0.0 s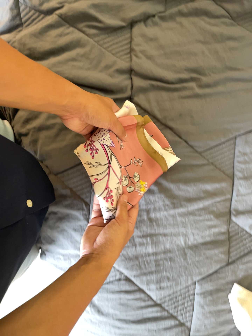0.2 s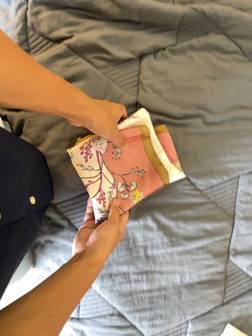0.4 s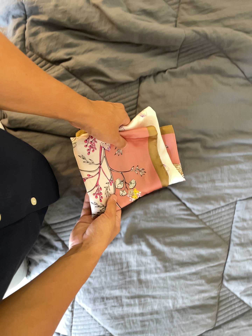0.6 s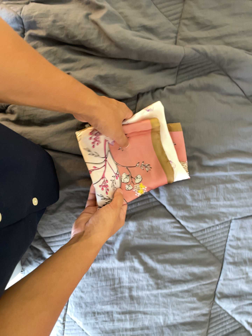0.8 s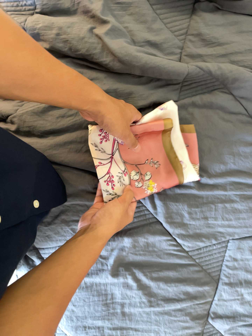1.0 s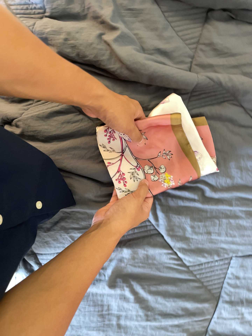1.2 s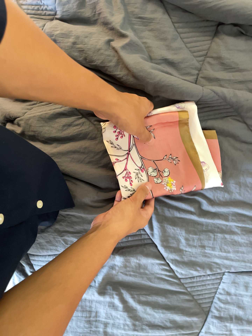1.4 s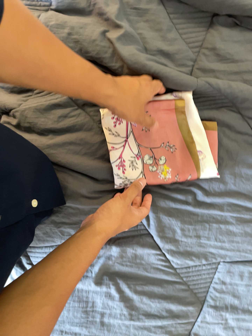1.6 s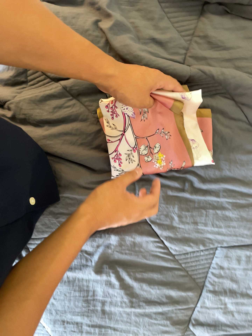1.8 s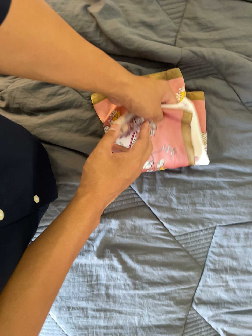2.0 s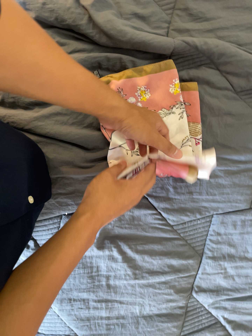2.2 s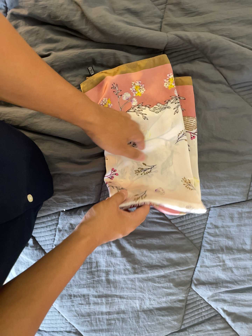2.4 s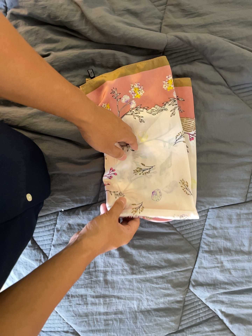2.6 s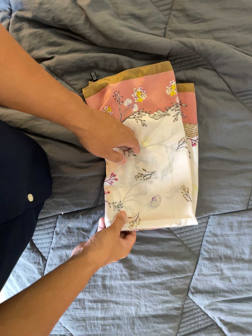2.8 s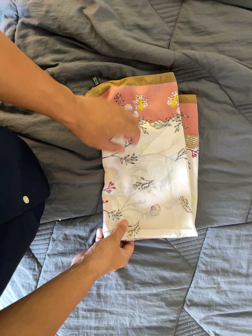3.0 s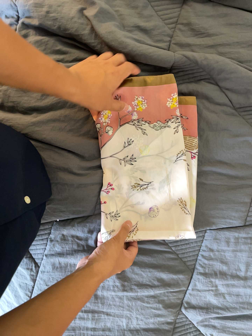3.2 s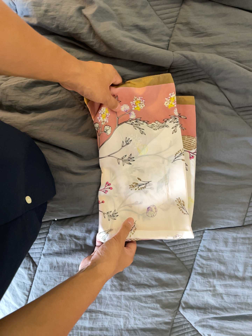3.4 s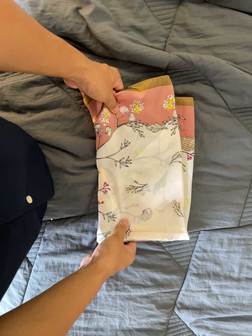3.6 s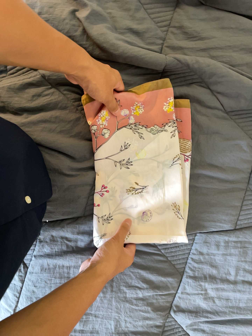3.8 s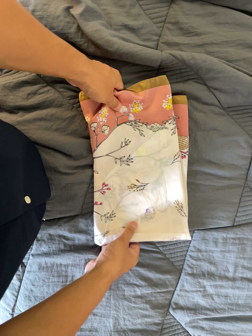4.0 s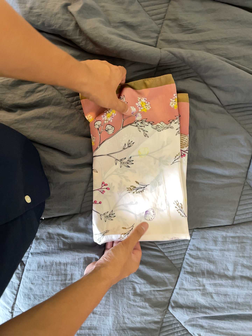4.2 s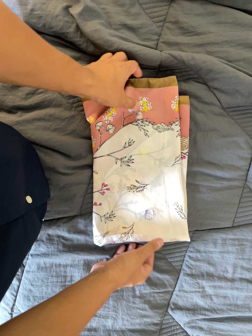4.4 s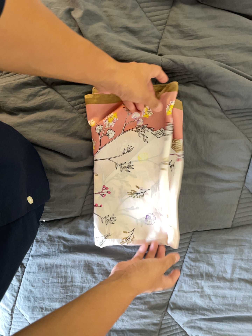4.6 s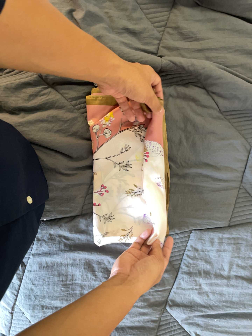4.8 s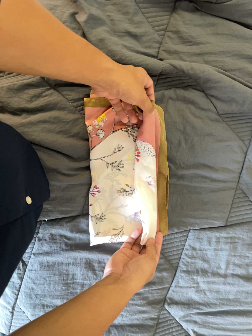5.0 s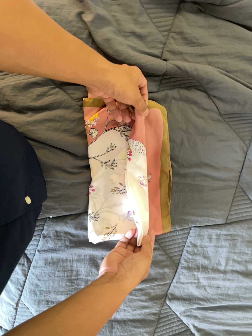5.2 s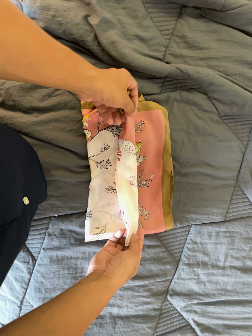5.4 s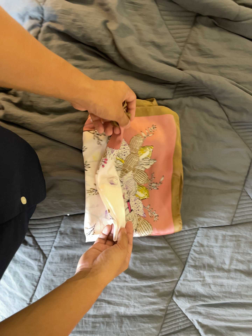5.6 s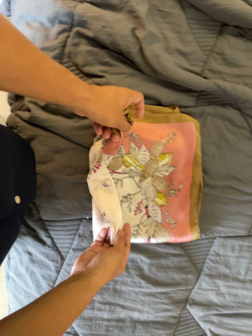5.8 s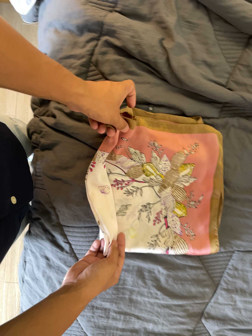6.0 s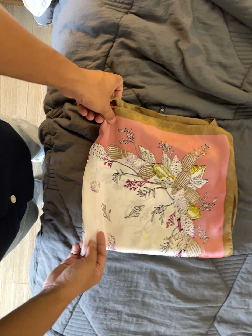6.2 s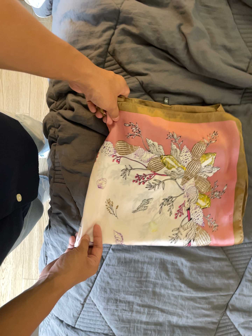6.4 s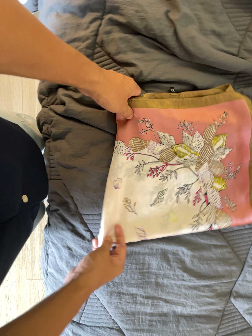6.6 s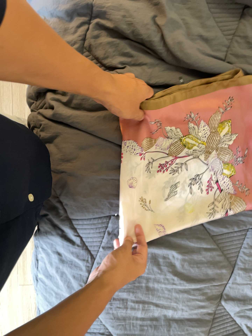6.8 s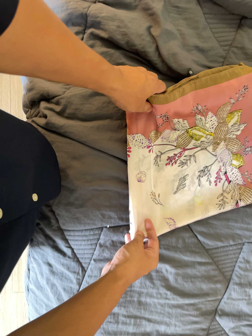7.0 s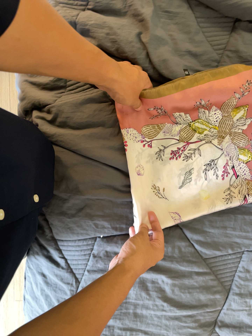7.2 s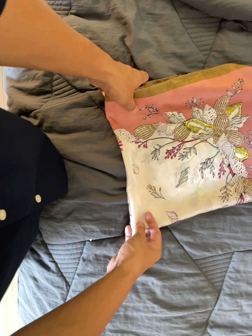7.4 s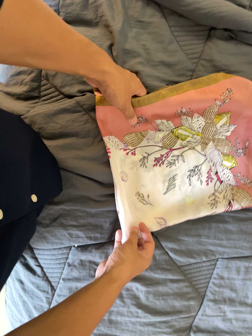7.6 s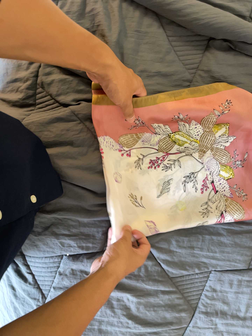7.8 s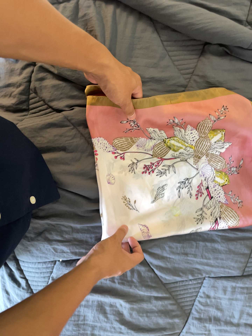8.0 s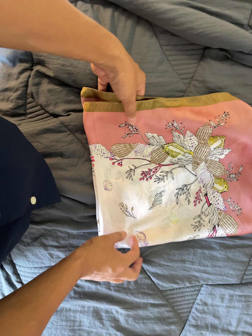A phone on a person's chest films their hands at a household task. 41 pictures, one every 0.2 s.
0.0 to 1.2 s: The camera travels toward the top of its view, about 26 cm, so close, fixed things drift downward. It rolls about its line of sight by about 15 degrees, and the scene rotates clockwise.
1.2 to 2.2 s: The camera travels toward the bottom of its view, about 8 cm, so close, fixed things drift upward. It rolls about its line of sight by about 10 degrees, and the scene rotates counterclockwise.
2.2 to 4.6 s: The camera shifts only a little, or ends up much as it began.
4.6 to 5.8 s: The camera travels to its left, about 16 cm, so close, fixed things drift to the right.
5.8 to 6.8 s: The camera shifts only a little, or ends up much as it began.
6.8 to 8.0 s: The camera travels to its right and toward the top of its view, about 18 cm, so close, fixed things drift to the left.
The film runs backward here.
